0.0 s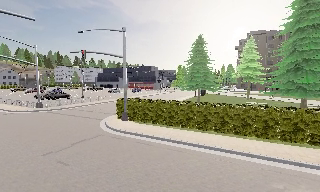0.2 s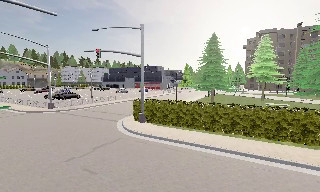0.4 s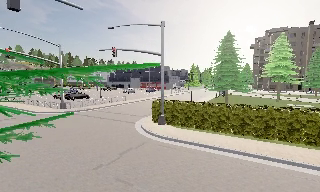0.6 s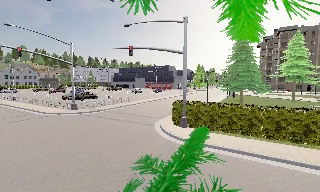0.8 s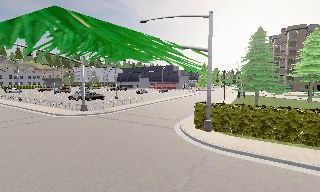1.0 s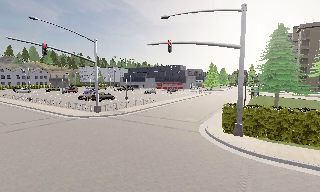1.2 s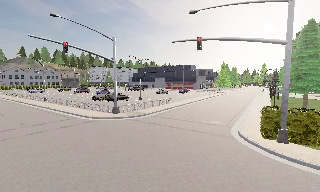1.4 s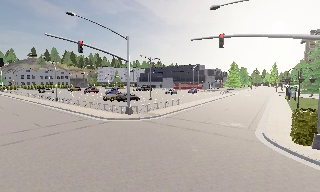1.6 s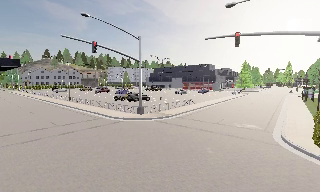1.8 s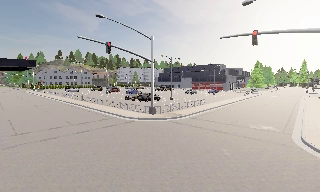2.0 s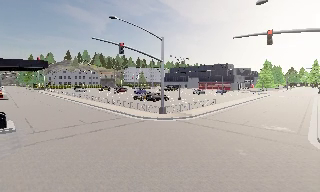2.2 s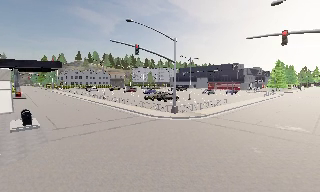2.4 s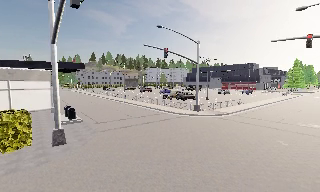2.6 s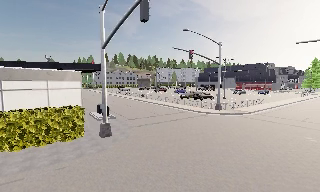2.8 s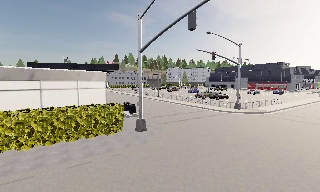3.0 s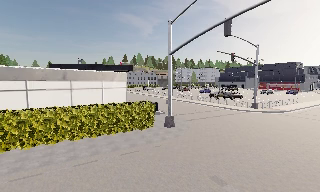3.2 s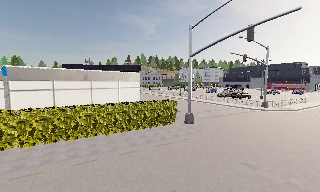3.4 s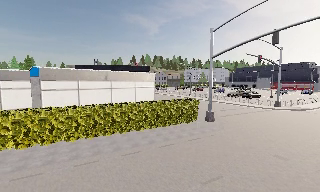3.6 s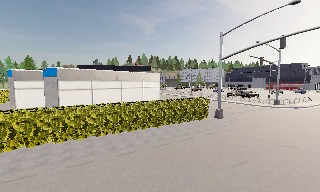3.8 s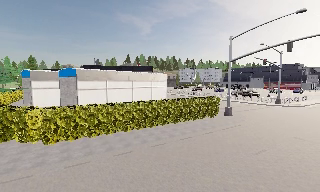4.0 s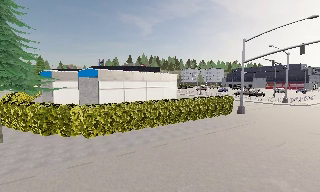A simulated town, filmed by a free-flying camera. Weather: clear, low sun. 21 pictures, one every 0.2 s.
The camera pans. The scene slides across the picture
to the right.
The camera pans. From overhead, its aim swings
counterclockwise.
0.0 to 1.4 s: The camera travels to its left and forward, about 11 m, so close, fixed things drift to the right.
1.4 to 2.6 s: The camera pans to its left, which is counterclockwise from overhead, by about 20 degrees. It travels to its left and backward, about 6 m, so close, fixed things drift to the right. It gains speed.
2.6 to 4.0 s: The camera travels to its left and backward, about 14 m, so close, fixed things drift to the right.
The film runs backward here.
